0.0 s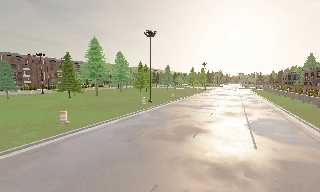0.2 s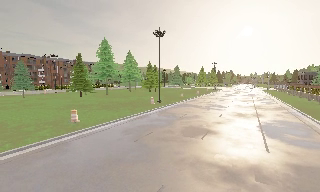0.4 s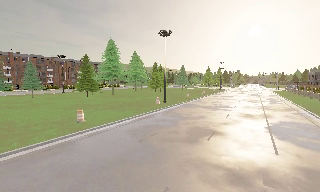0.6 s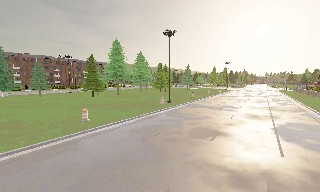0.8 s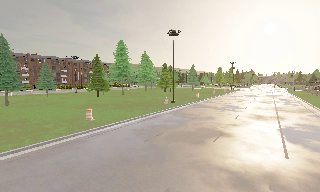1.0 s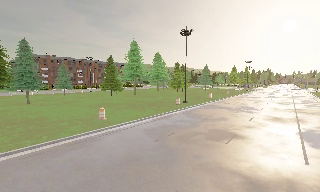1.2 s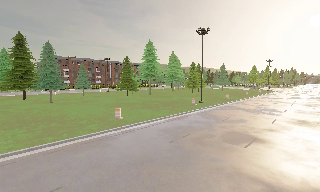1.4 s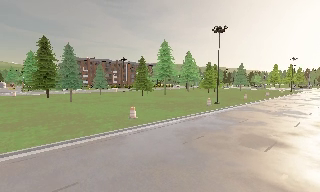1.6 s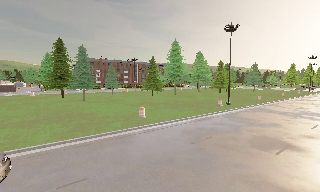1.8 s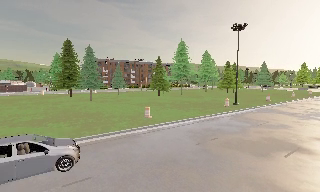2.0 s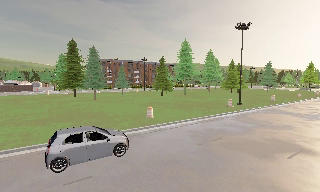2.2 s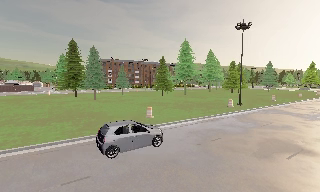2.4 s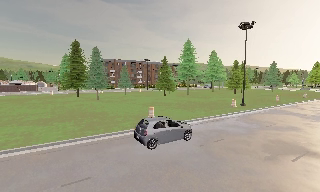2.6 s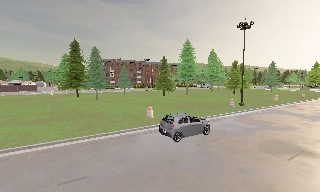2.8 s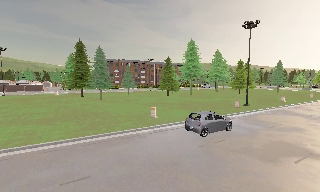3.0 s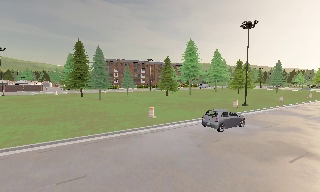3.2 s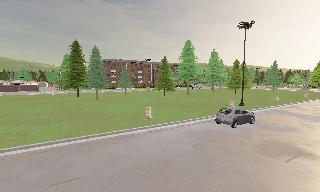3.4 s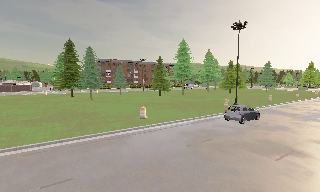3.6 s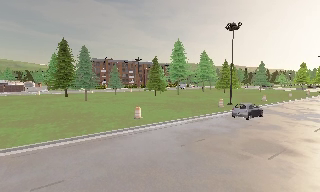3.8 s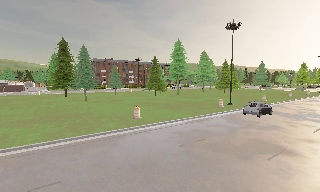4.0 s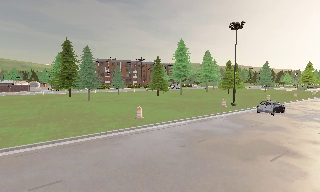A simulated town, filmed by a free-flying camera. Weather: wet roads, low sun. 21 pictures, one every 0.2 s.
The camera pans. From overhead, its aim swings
counterclockwise.
The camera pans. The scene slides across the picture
to the right.
0.0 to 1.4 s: The scene slides to the right, as the camera pans about 25 degrees to its left. It travels to its right, about 0.5 m.
1.4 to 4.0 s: The camera travels to its right, about 1.5 m.
The film runs forward here.
